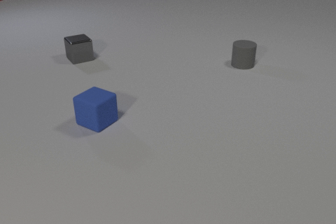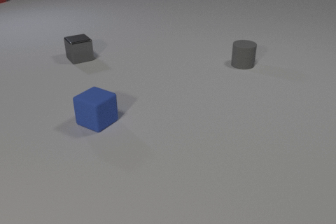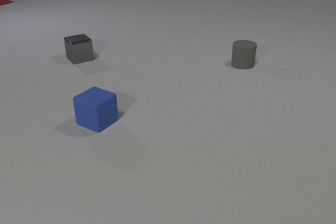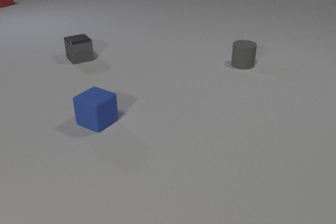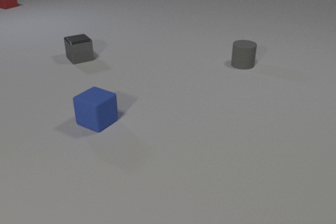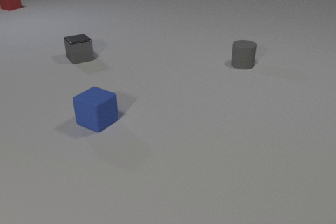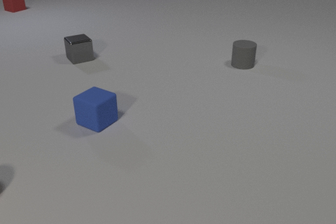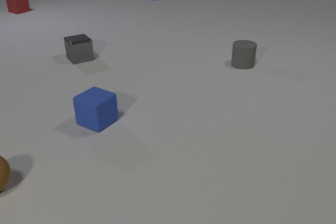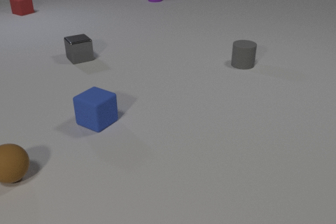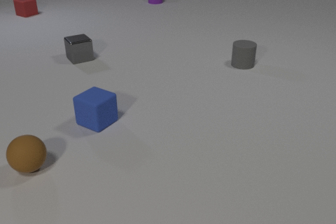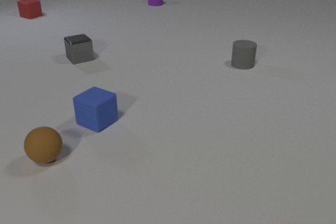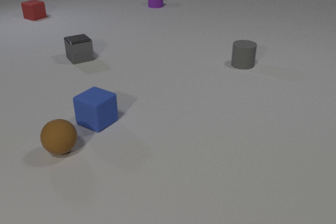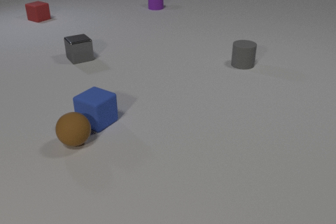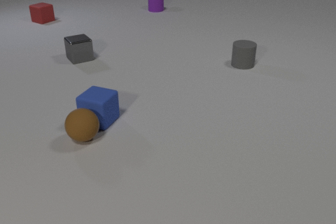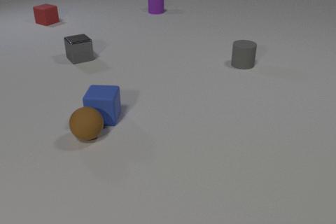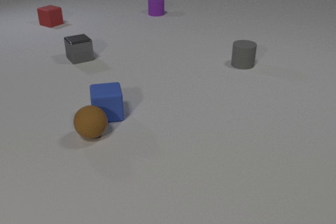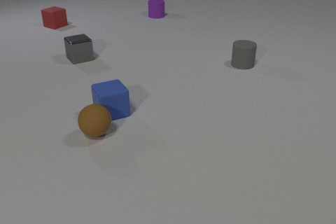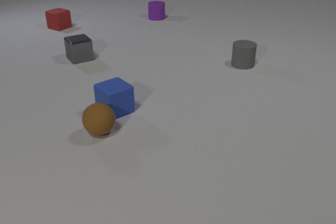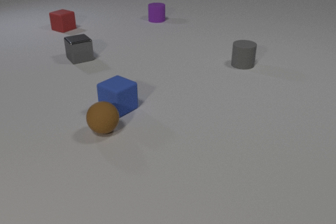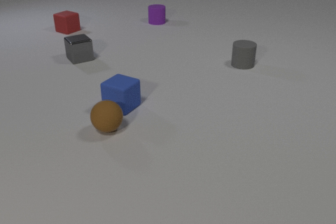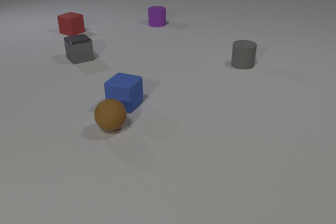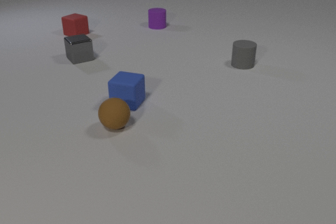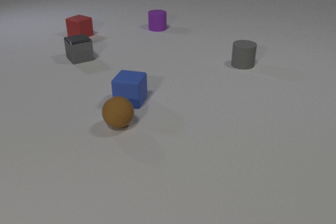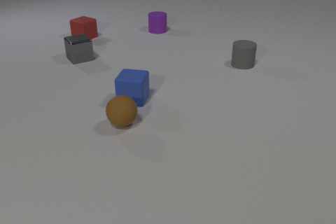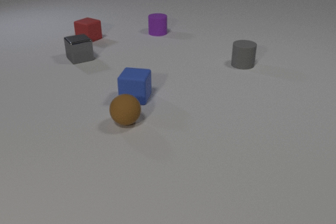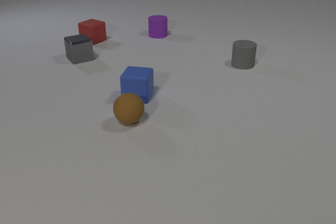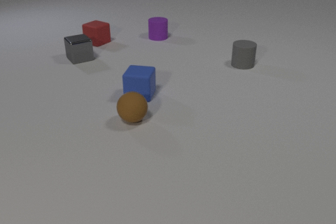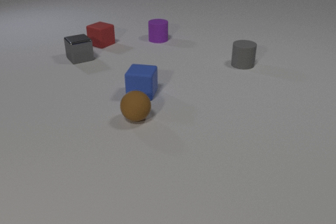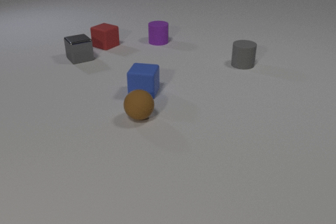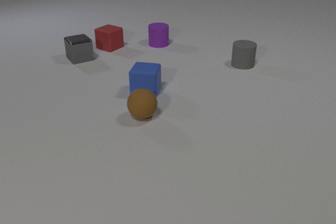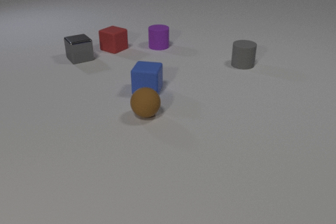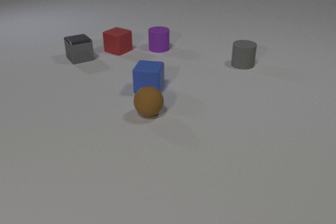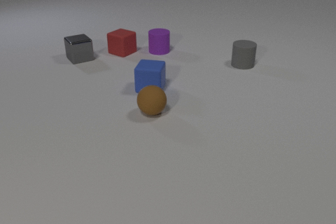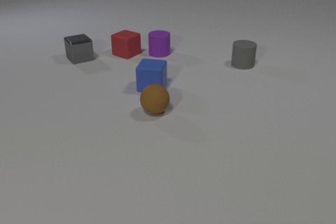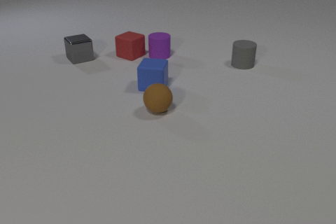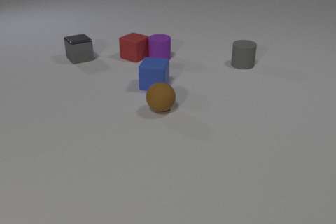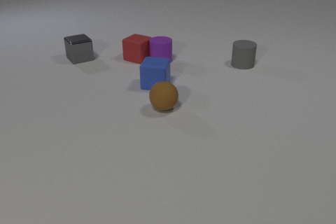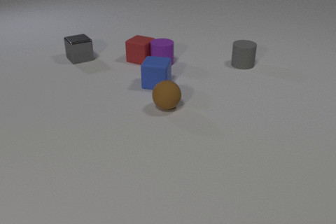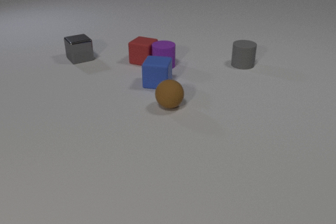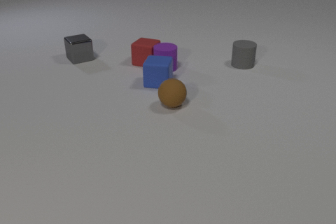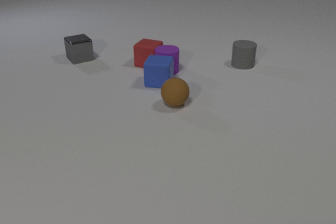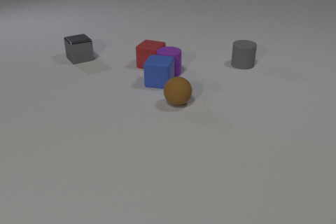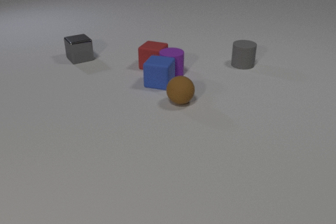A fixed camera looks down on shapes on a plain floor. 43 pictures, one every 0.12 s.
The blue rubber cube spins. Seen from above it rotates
counterclockwise.
The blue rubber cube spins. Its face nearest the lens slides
to the right.
0.00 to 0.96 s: The brown rubber sphere comes in at the left edge, rolls to the right and away from the camera. The purple rubber cylinder comes in at the top edge, slides toward the camera. The red rubber cube slides toward the camera and to the right.
0.96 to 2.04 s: The brown rubber sphere rolls to the right and away from the camera. The blue rubber cube slides away from the camera and to the right, spins so that its near face slides to the right, counterclockwise seen from above. The purple rubber cylinder slides toward the camera. The red rubber cube slides toward the camera and to the right. The brown rubber sphere and the blue rubber cube collide.
2.04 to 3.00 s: The brown rubber sphere rolls to the right and away from the camera. The blue rubber cube slides away from the camera and to the right, spins counterclockwise seen from above by about 45 degrees, its near face sliding to the right. The purple rubber cylinder slides toward the camera. The red rubber cube slides toward the camera and to the right.
3.00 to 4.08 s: The brown rubber sphere rolls to the right and away from the camera. The blue rubber cube slides away from the camera and to the right. The purple rubber cylinder slides toward the camera. The red rubber cube slides toward the camera and to the right.
4.08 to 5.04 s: The brown rubber sphere rolls to the right and away from the camera. The blue rubber cube slides away from the camera and to the right. The purple rubber cylinder slides toward the camera. The red rubber cube slides toward the camera and to the right. The purple rubber cylinder and the red rubber cube collide. The blue rubber cube and the purple rubber cylinder collide.
Are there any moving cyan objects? no.
What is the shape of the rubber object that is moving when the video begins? cube.
How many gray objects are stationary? 2.
